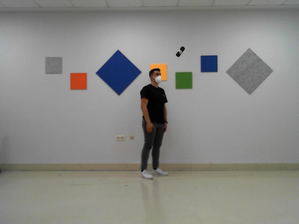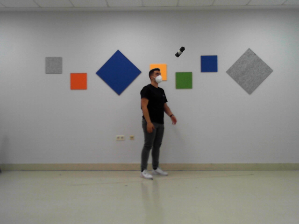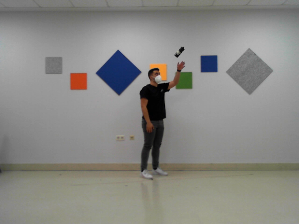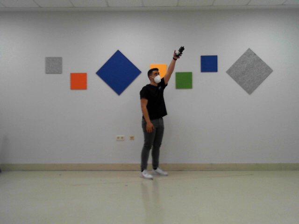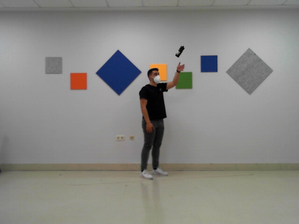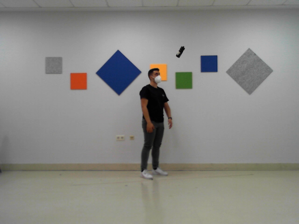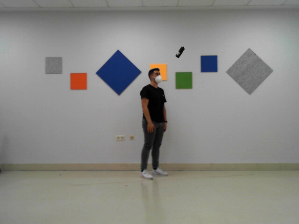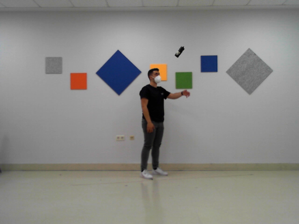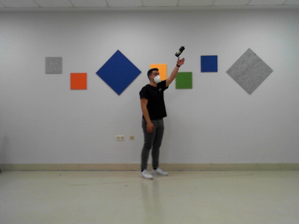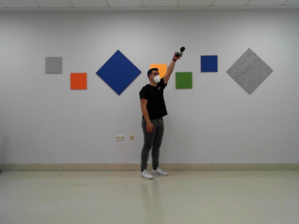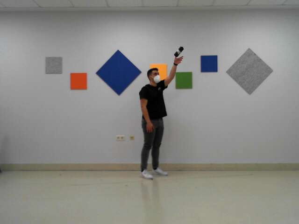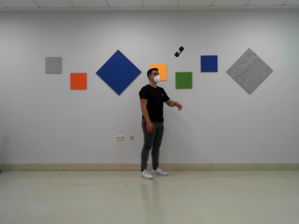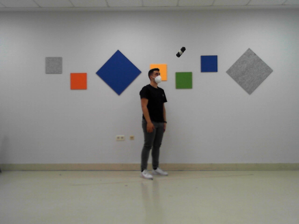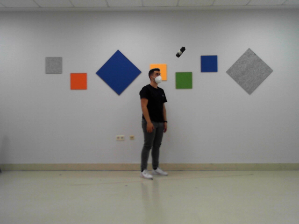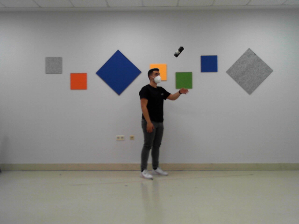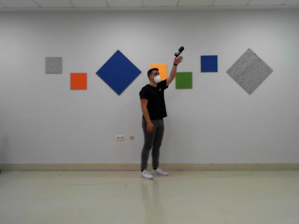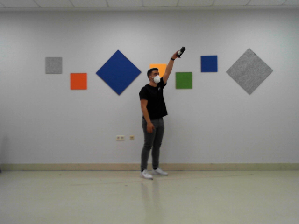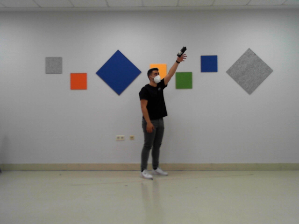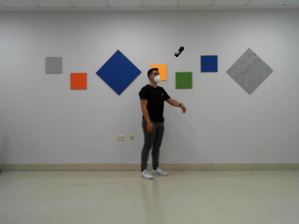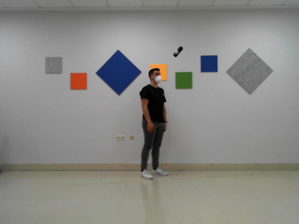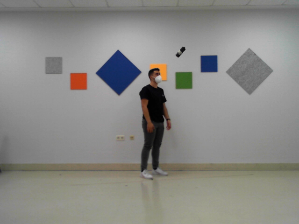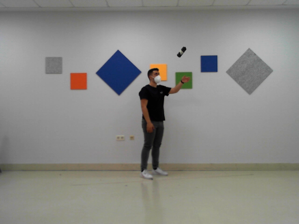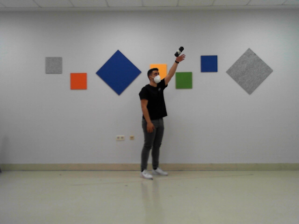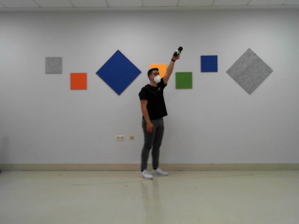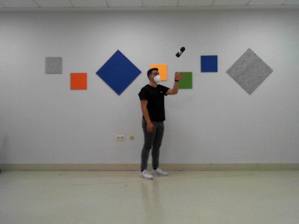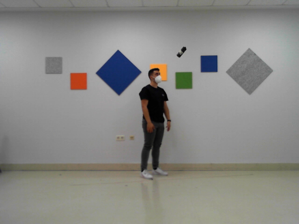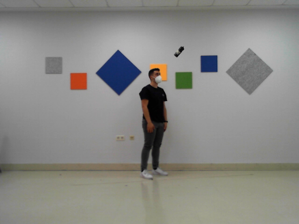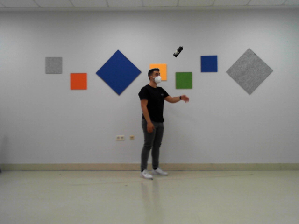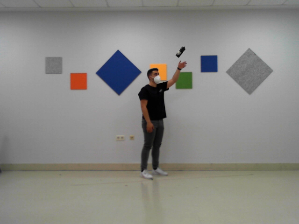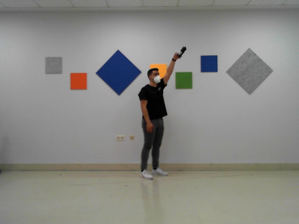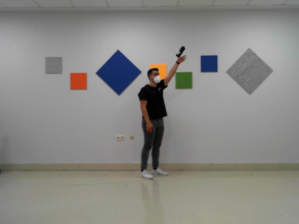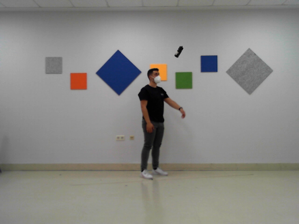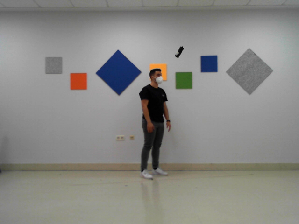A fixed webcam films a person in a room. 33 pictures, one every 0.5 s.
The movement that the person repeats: Reach up for a bottle in a high position, left hand.
